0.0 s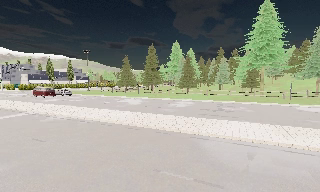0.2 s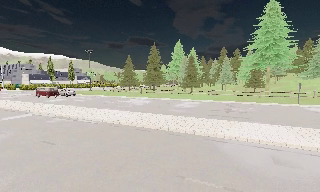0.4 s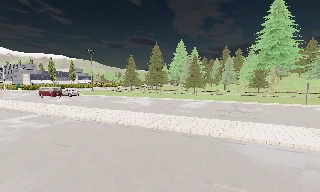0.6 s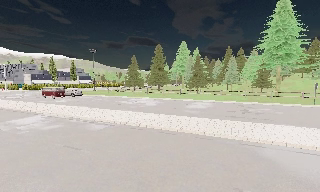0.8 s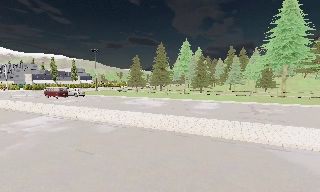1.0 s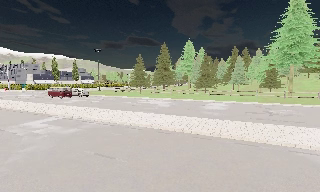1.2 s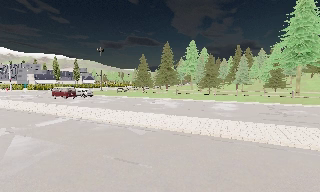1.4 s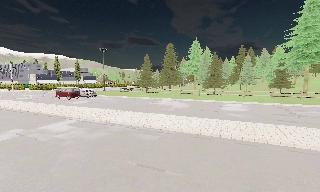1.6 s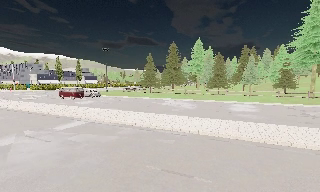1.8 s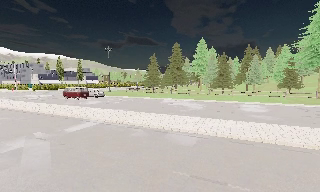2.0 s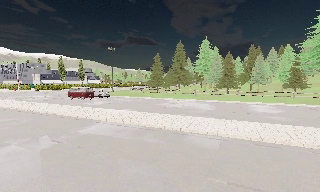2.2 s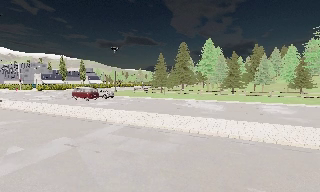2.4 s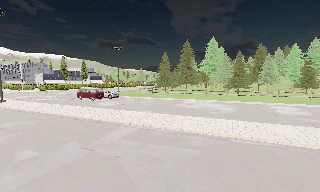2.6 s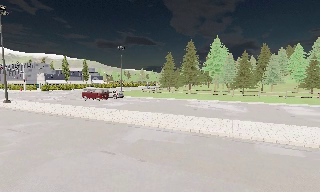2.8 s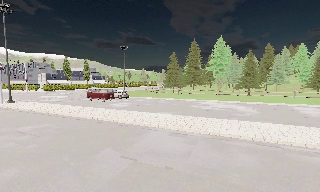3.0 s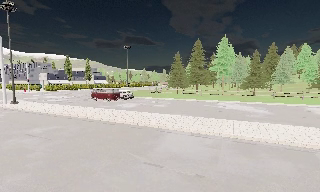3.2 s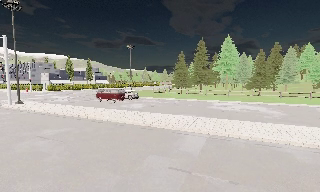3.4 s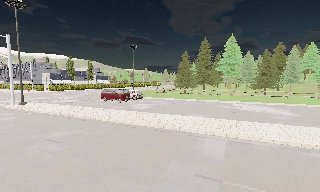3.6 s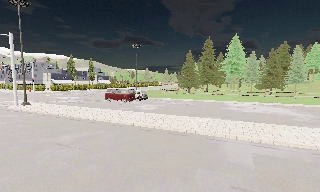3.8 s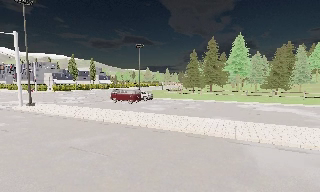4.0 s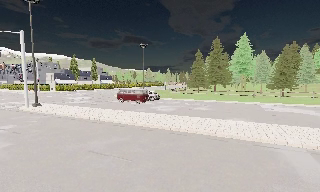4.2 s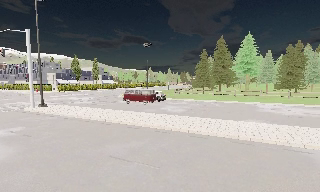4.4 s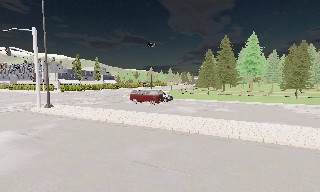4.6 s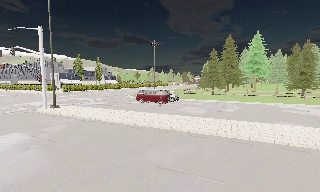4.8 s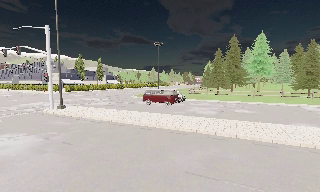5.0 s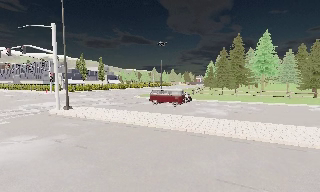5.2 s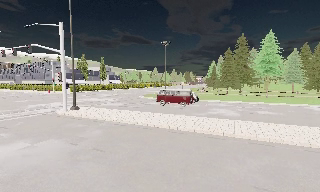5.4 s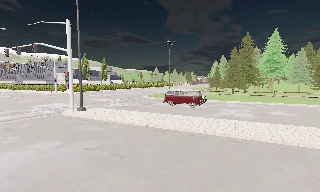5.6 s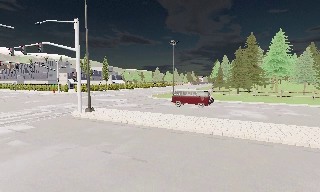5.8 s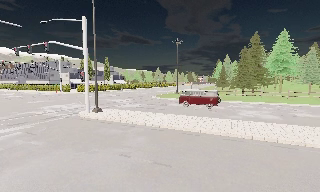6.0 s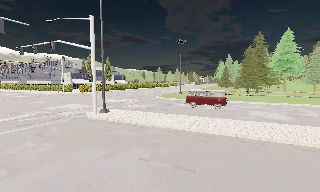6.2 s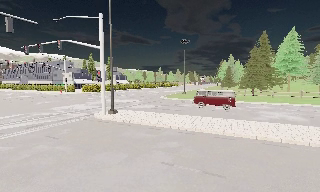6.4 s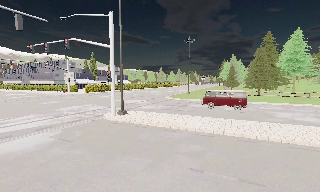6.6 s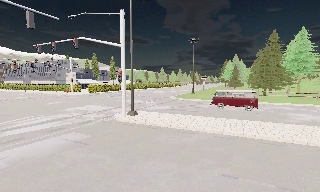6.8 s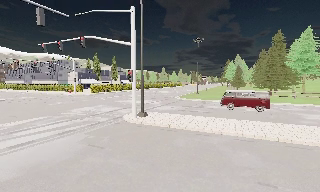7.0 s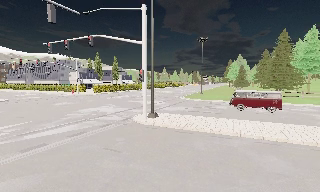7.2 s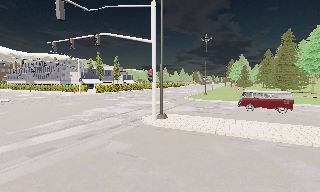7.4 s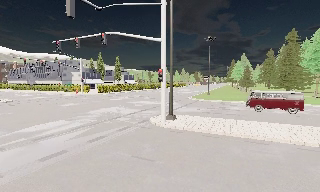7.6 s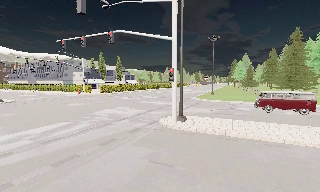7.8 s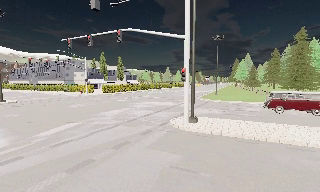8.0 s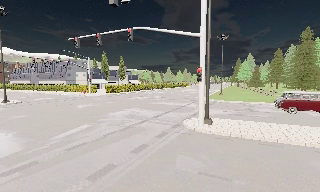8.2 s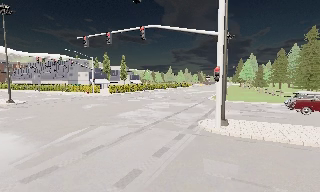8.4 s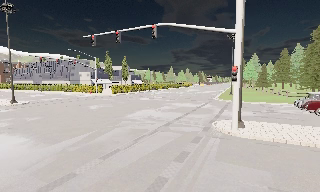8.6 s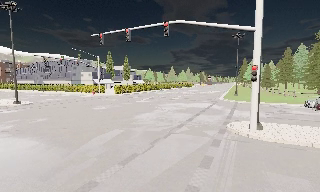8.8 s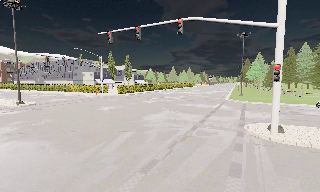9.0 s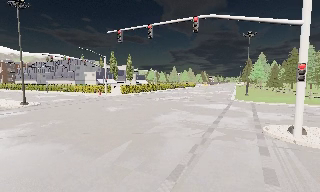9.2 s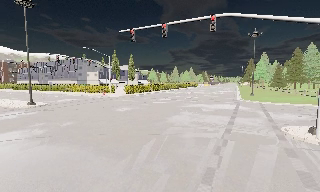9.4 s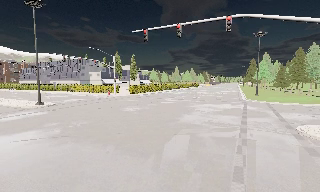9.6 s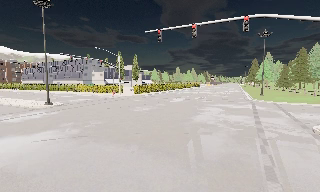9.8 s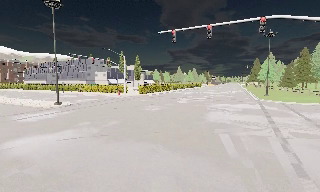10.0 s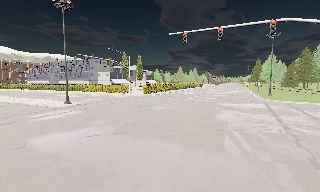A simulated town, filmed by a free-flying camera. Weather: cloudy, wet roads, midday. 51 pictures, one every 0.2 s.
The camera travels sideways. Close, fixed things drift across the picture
to the right.
0.0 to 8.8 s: The camera travels to its left and forward, about 40 m, so close, fixed things drift to the right.
8.8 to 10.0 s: The camera travels to its left, about 6 m, so close, fixed things drift to the right.
The film runs backward here.
